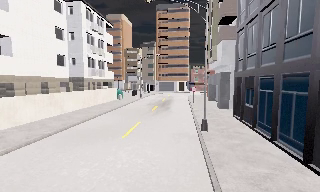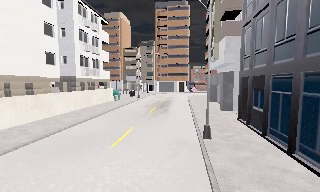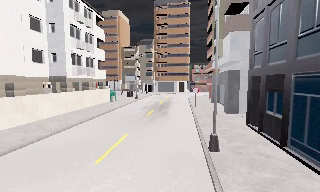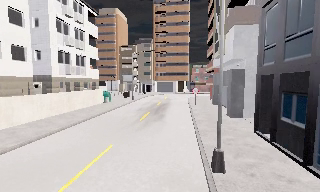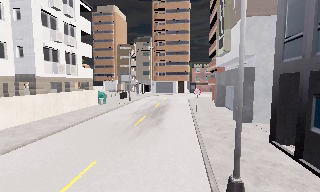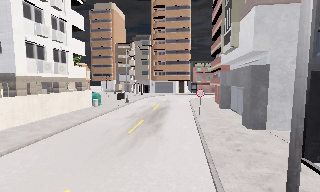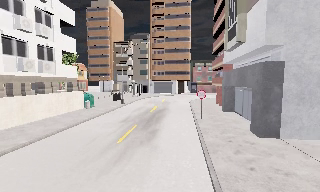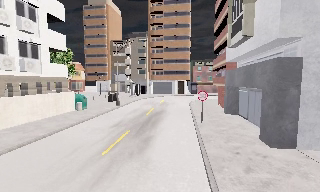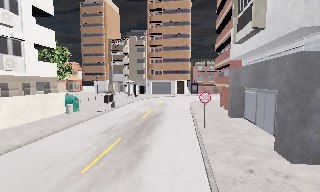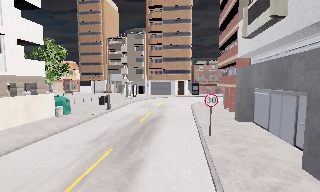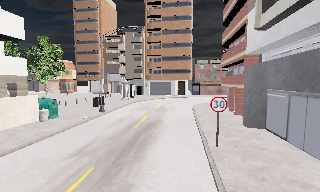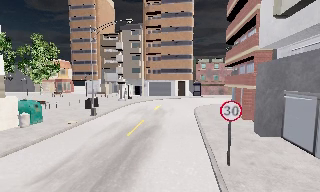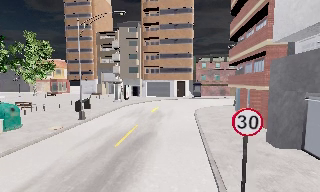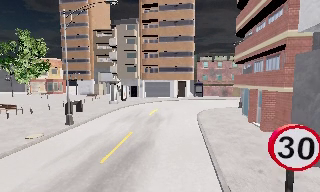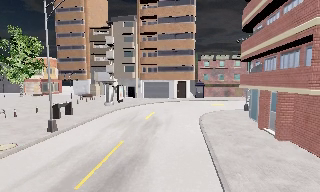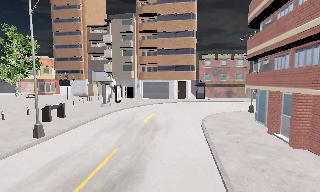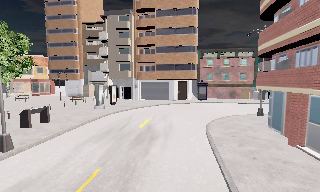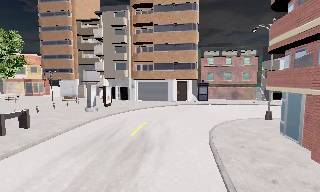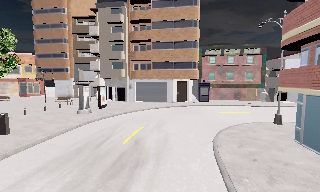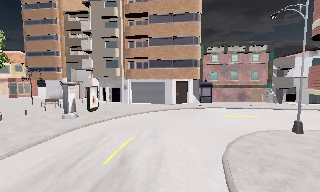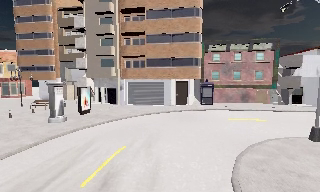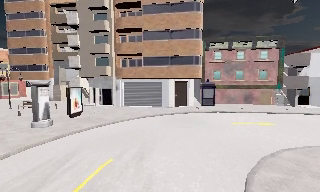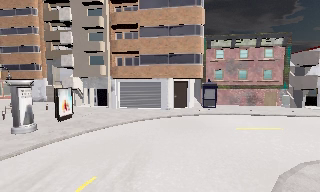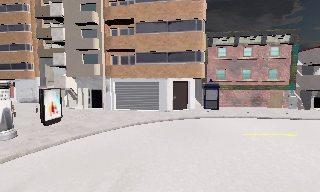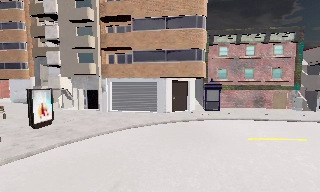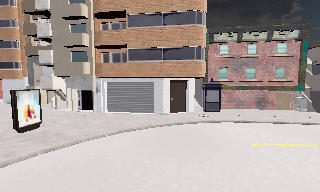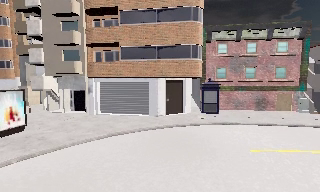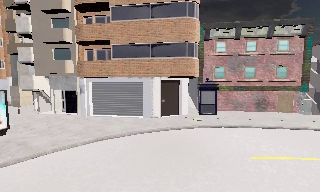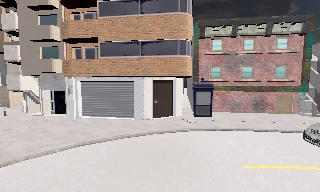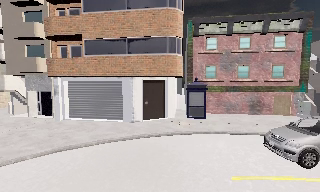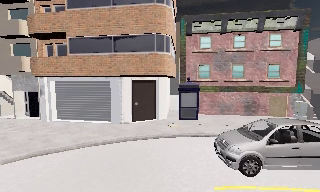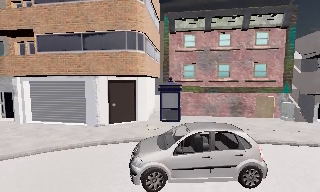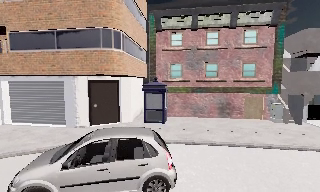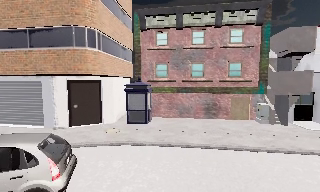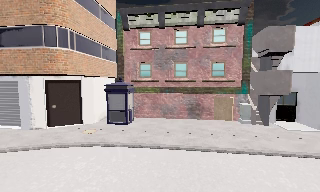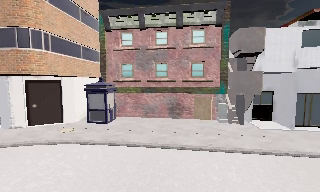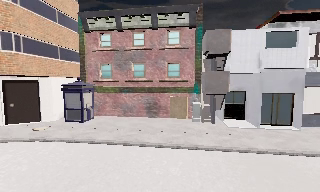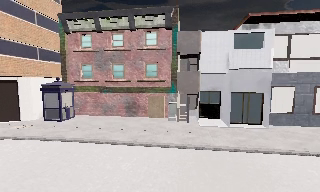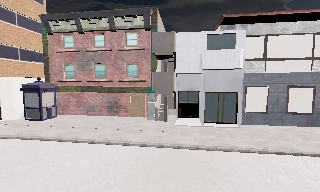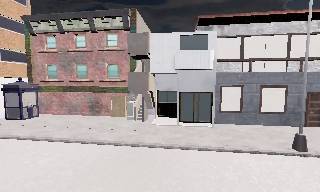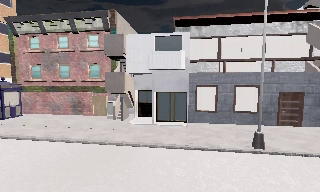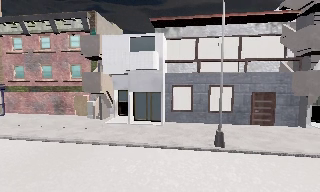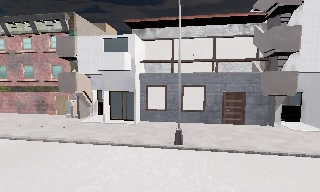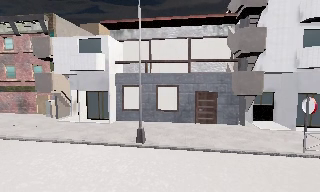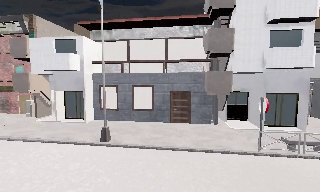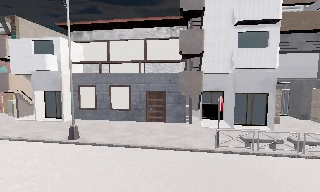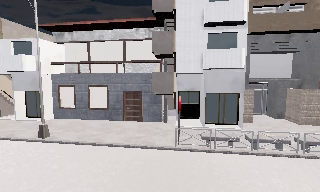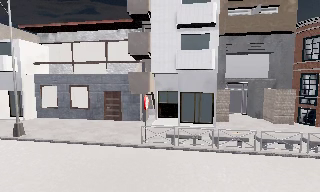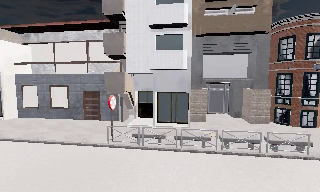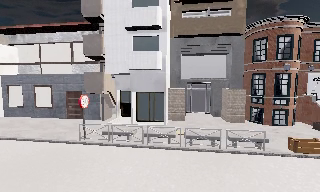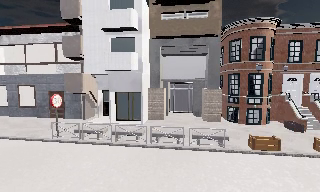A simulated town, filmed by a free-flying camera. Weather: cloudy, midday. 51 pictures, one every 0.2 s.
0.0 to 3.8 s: The camera travels forward, about 30 m, so what stands in front looms larger.
3.8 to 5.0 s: The camera travels forward, about 6 m, so what stands in front looms larger. It loses speed.
5.0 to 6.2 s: The camera travels to its right and forward, about 6 m, so close, fixed things drift to the left.
6.2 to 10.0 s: The camera travels to its right, about 30 m, so close, fixed things drift to the left.
The film runs forward here.
